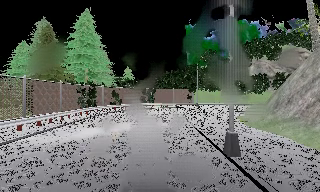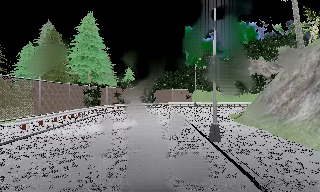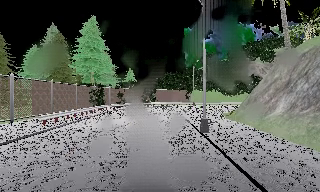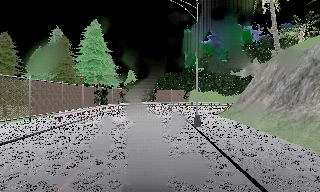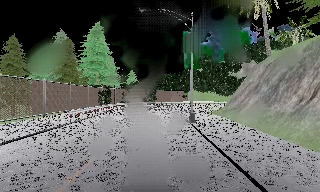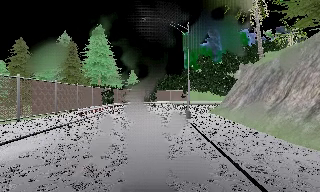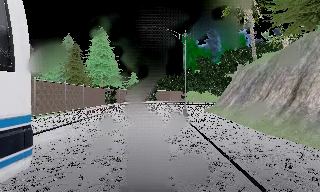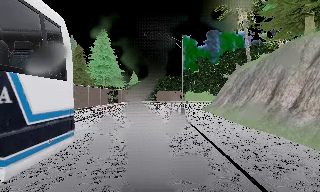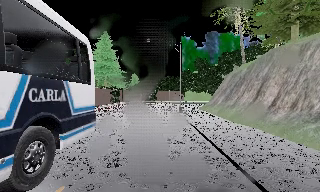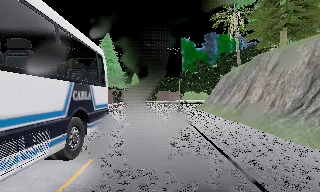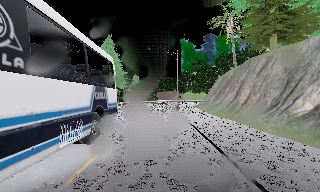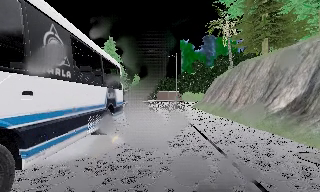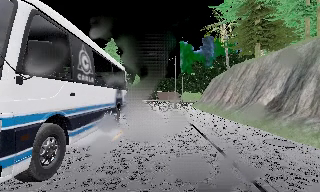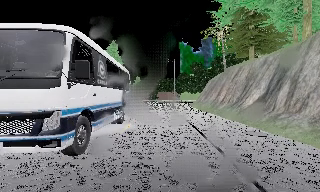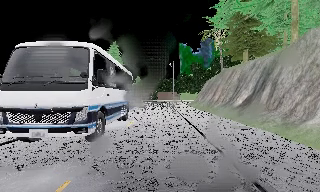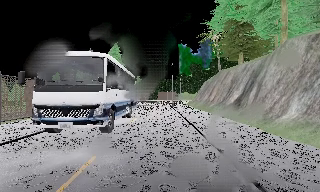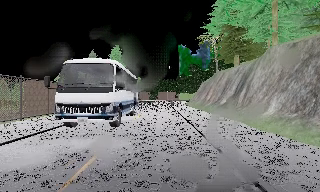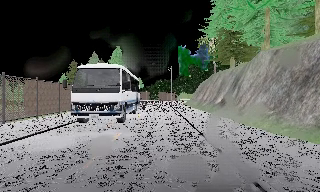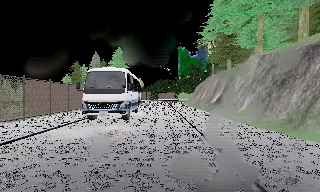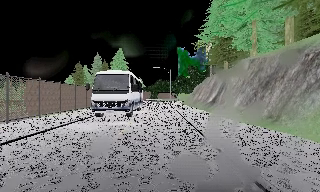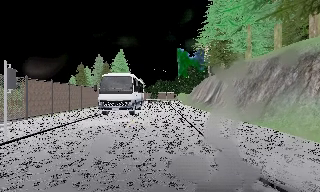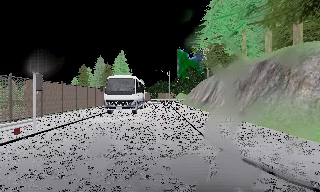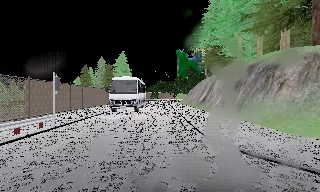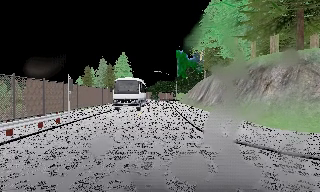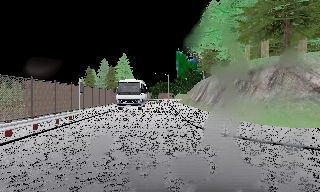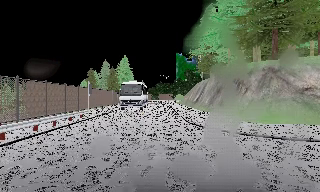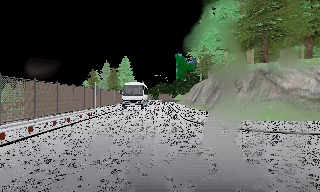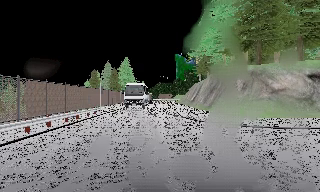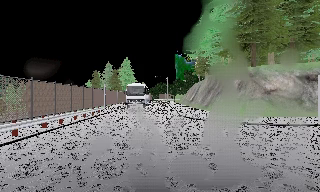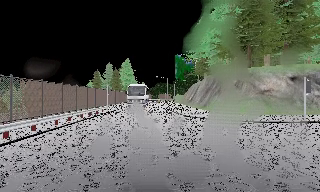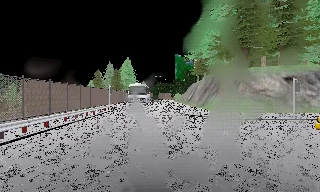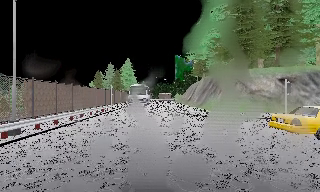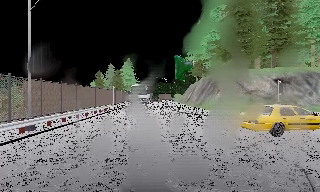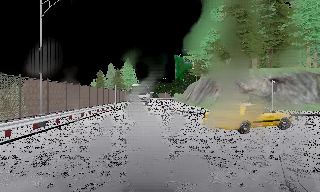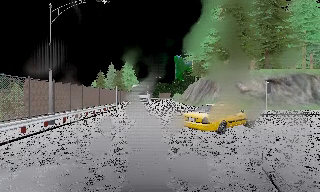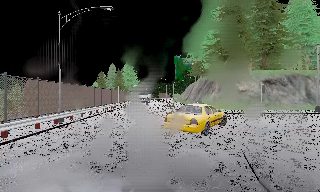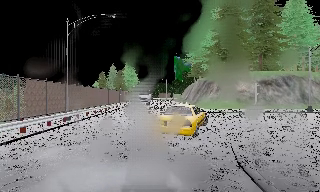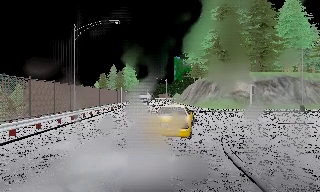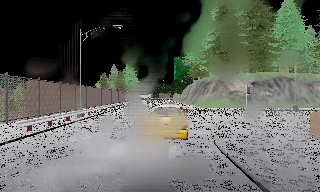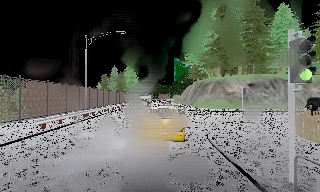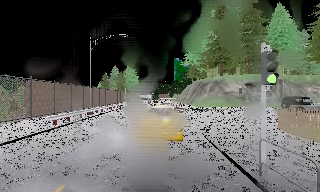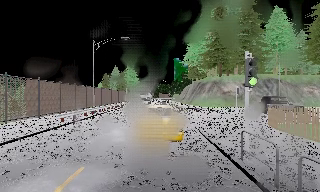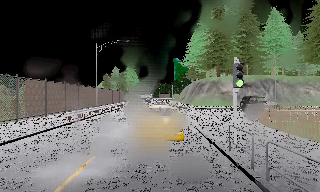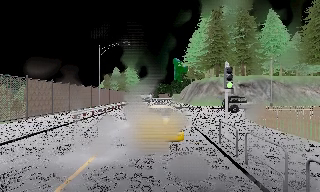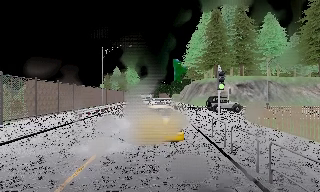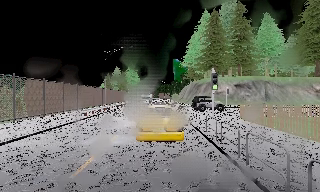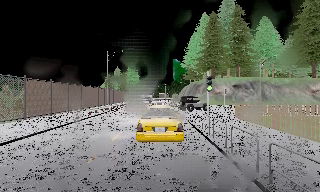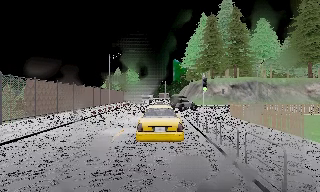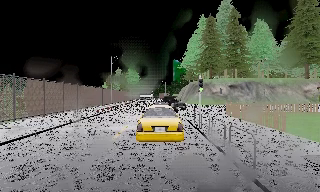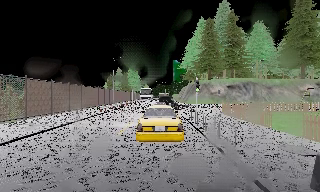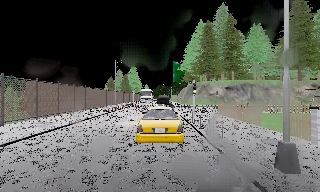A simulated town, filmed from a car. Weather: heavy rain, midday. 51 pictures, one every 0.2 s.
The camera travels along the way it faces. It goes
backward.
0.0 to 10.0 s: The camera travels backward, about 60 m, so what stands in front gets smaller. It loses speed.
The film runs backward here.
